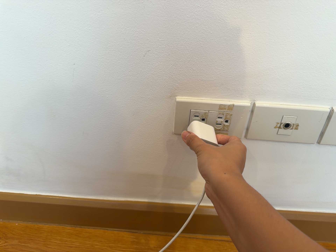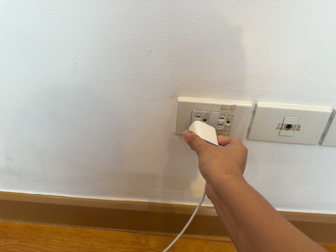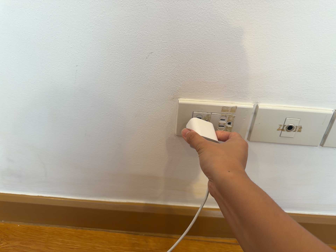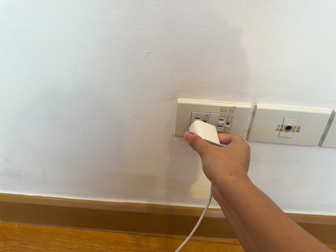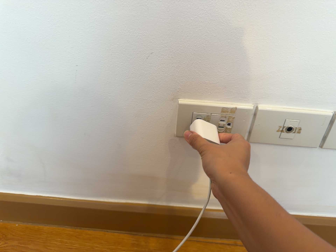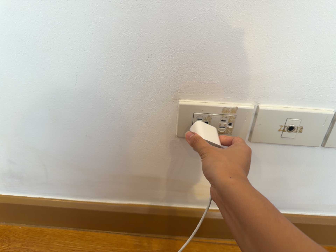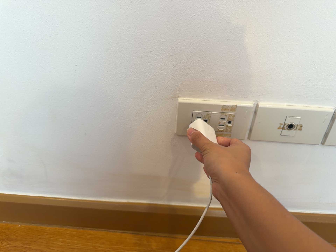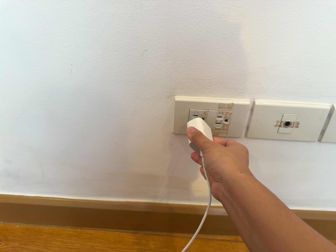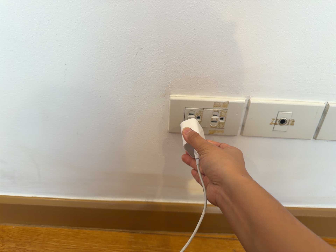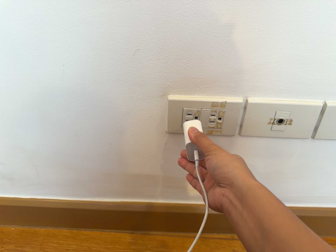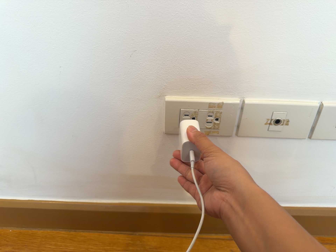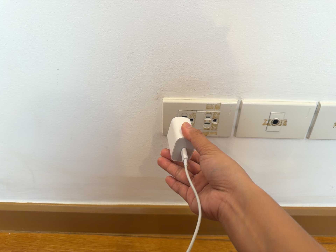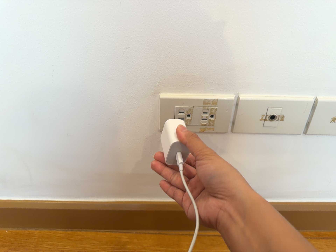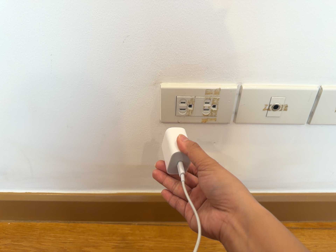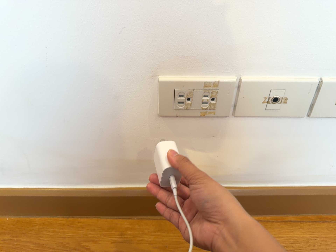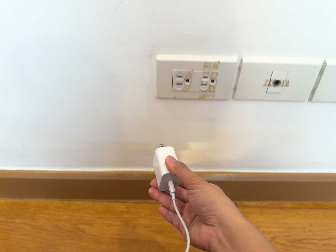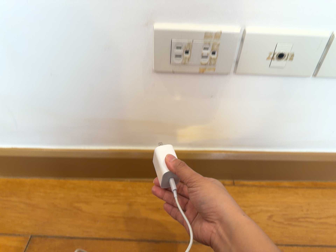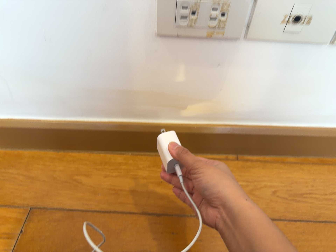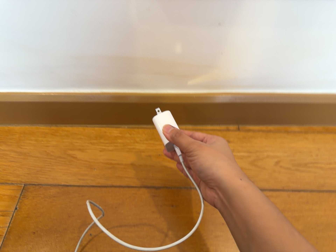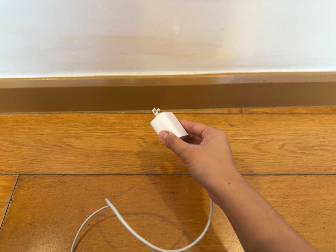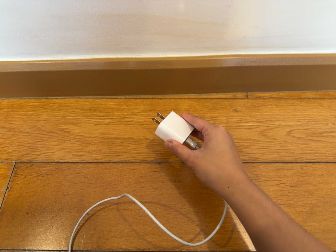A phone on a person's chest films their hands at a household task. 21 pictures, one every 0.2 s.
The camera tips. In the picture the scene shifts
upward.
0.0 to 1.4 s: The camera keeps its place and its aim.
1.4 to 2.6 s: The camera shifts only a little, or ends up much as it began.
2.6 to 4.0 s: The camera travels forward, about 14 cm, so what stands in front looms larger. Its aim tips toward the bottom of its view by about 25 degrees, and the scene shifts upward.
The film runs backward here.
